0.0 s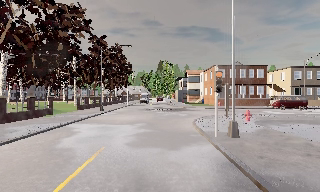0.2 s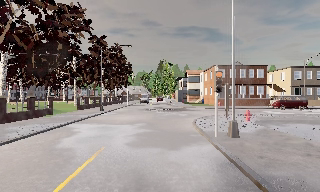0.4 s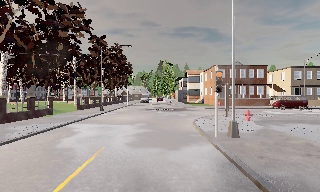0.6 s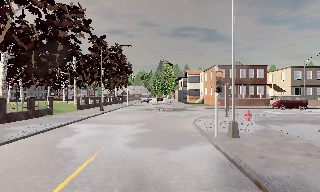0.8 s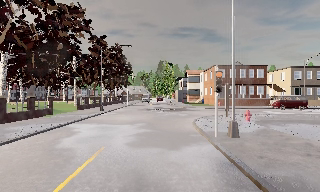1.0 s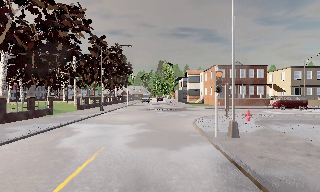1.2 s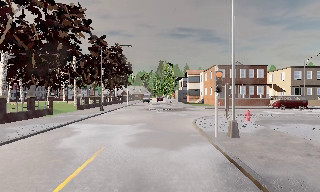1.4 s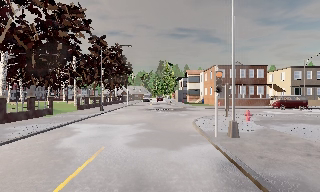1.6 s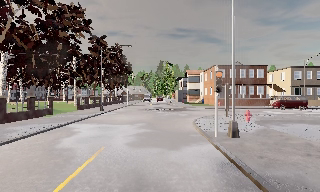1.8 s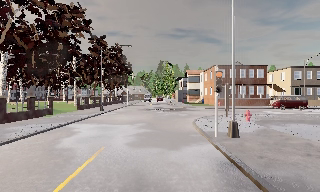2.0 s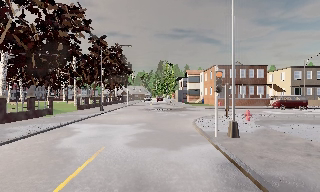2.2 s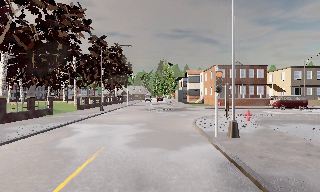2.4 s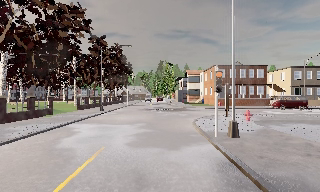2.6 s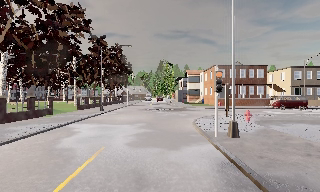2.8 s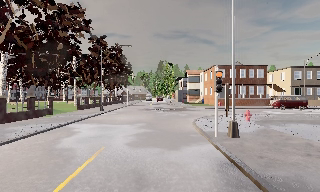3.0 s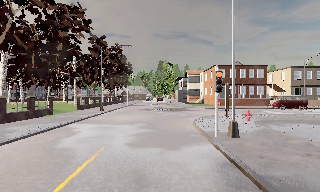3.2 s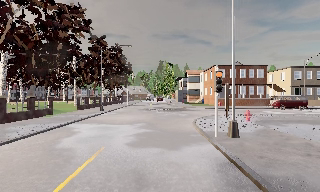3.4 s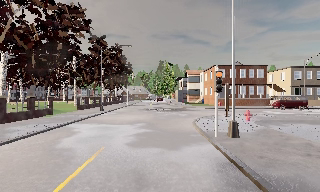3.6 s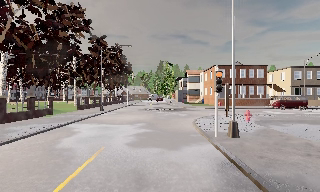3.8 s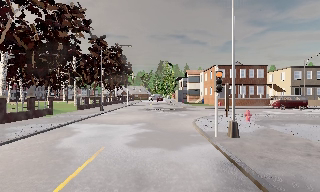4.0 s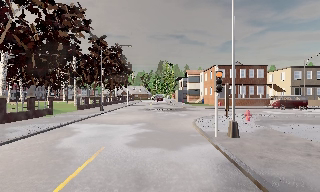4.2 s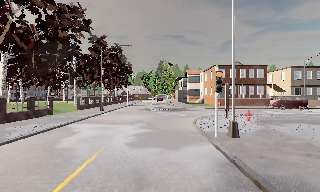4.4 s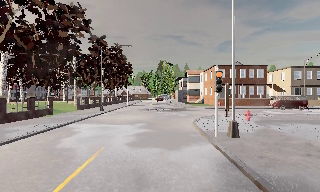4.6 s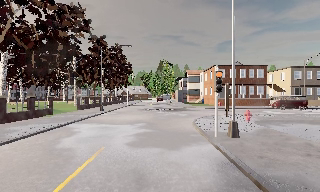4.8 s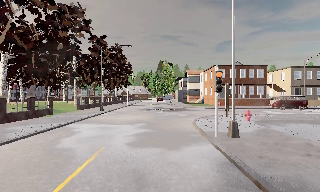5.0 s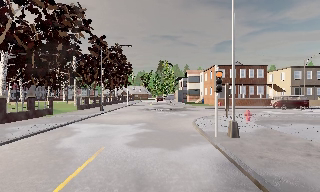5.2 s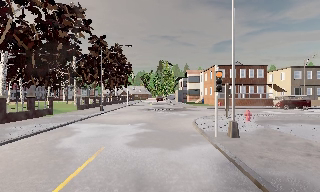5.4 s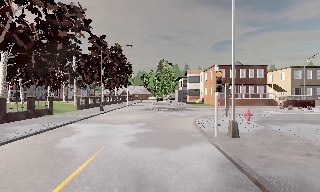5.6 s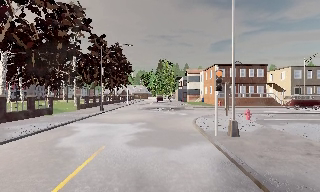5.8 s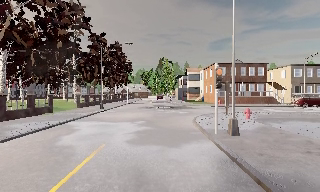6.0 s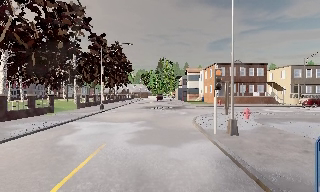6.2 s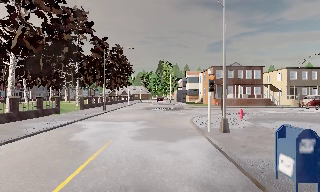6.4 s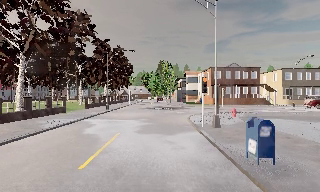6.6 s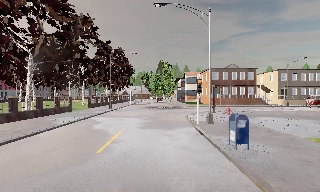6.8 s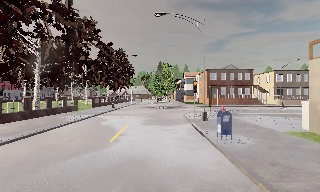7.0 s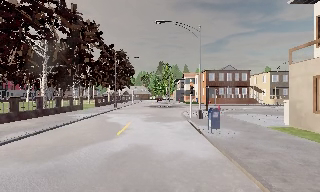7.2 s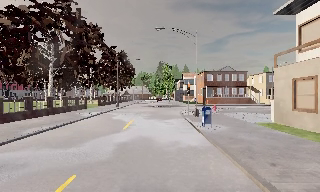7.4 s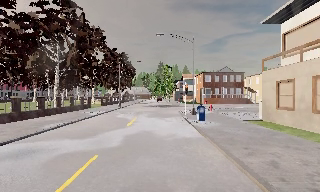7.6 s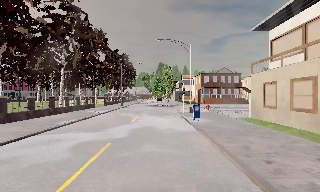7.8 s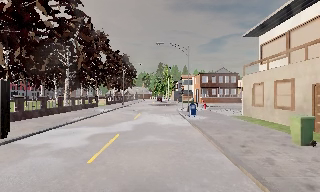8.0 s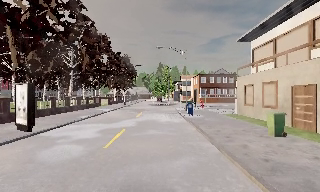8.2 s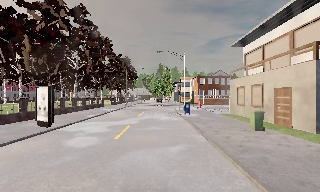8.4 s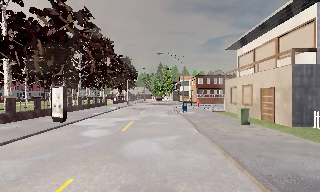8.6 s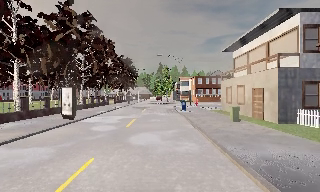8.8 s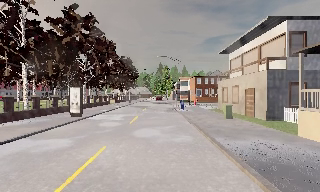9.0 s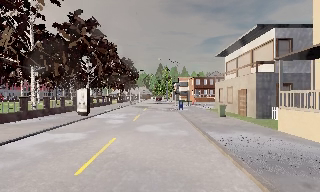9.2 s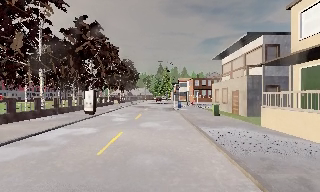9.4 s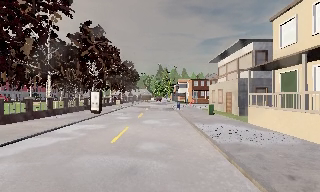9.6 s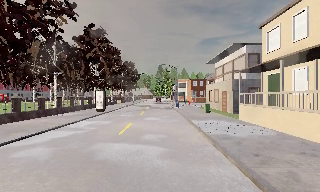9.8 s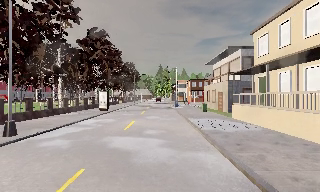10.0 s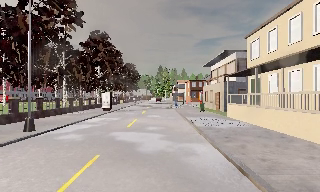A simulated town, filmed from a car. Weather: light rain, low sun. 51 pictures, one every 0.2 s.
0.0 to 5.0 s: The camera keeps its place and its aim.
5.0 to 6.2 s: The camera travels backward, about 1 m, so what stands in front gets smaller. It gains speed.
6.2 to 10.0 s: The camera travels backward, about 25 m, so what stands in front gets smaller.
The film runs backward here.
